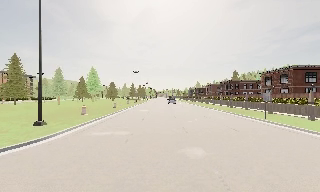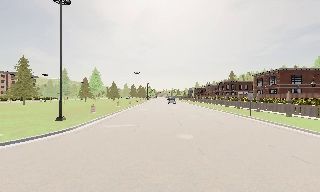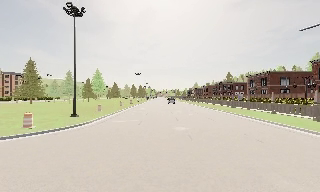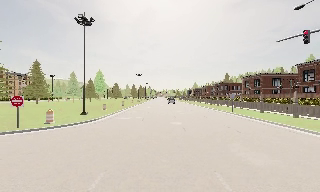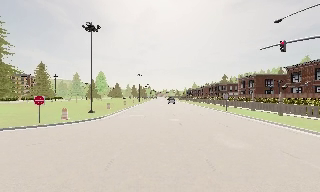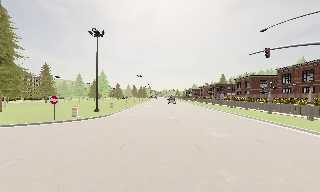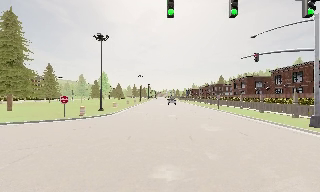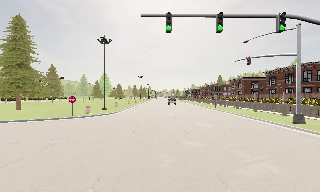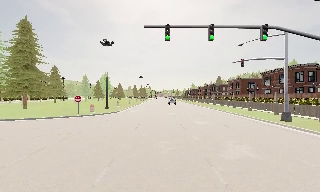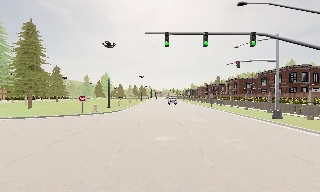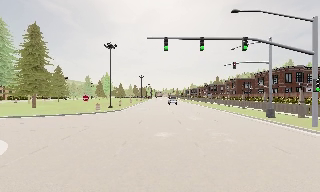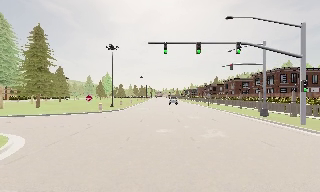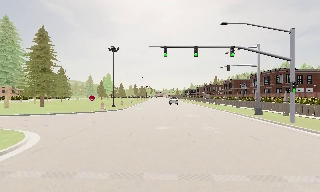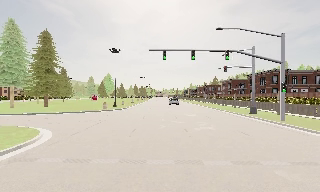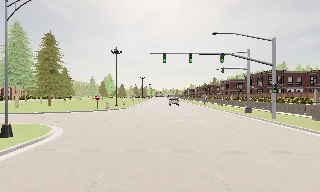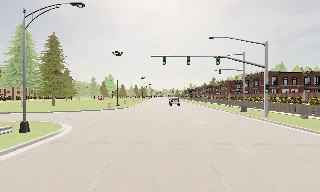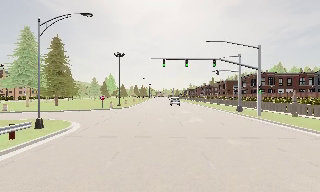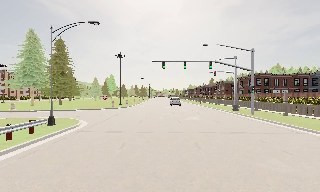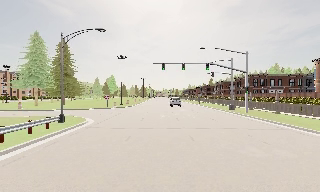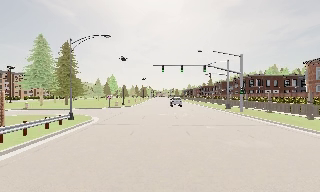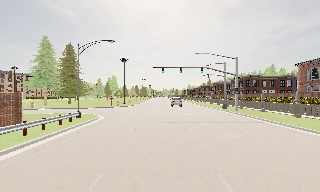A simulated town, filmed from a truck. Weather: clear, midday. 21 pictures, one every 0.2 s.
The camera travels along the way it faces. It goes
backward.
0.0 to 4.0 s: The camera travels backward, about 30 m, so what stands in front gets smaller. It loses speed.
The film runs backward here.
